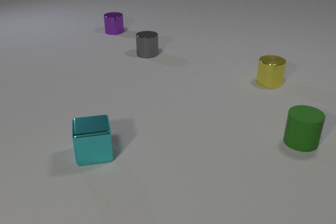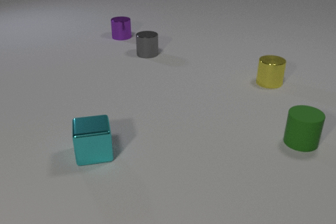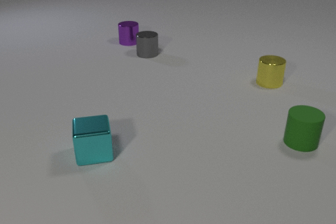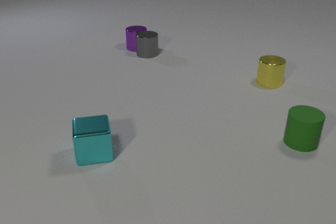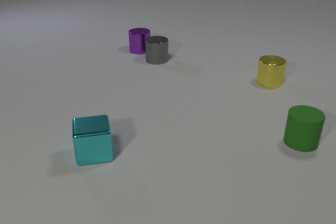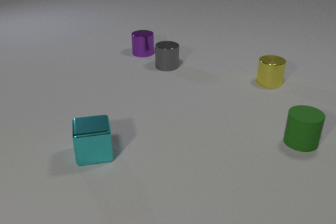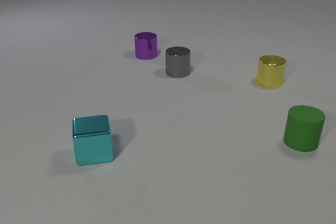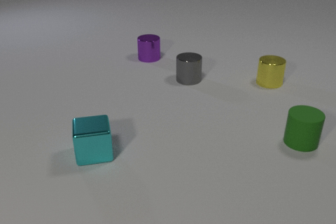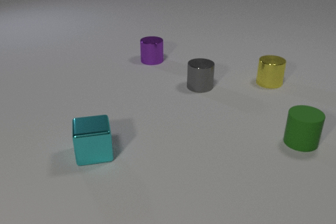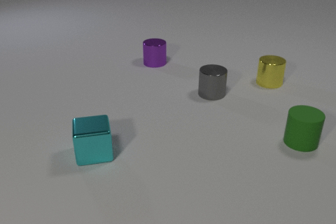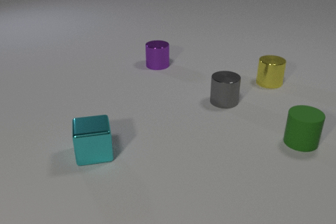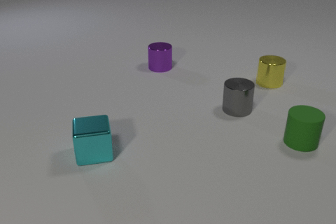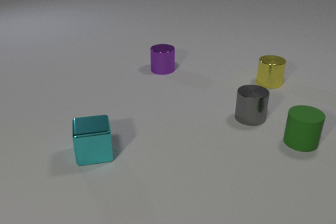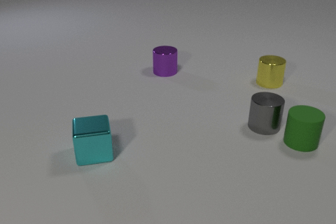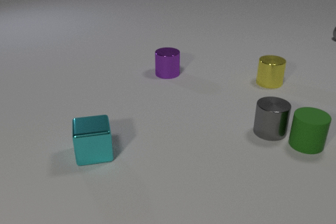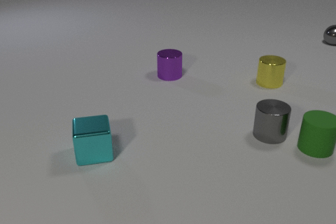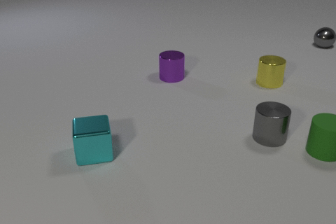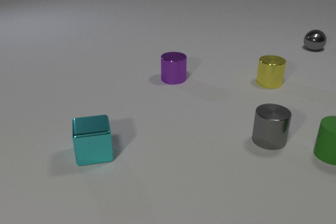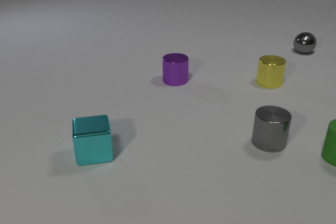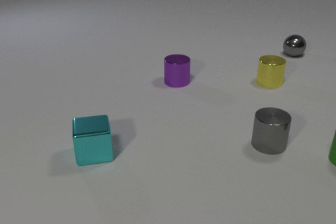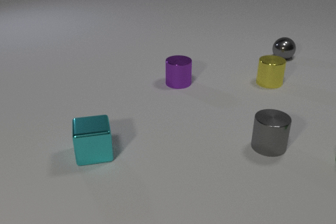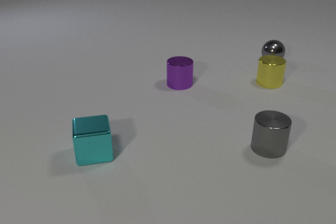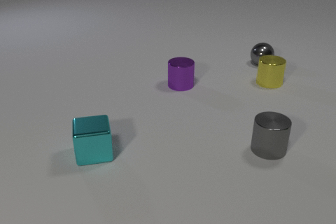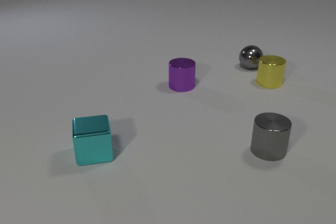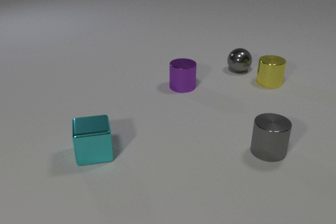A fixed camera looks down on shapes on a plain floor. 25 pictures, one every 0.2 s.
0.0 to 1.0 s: The purple metal cylinder slides toward the camera and to the right. The gray metal cylinder slides toward the camera and to the right. The purple metal cylinder and the gray metal cylinder collide.
1.0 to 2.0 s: The purple metal cylinder slides toward the camera and to the right. The gray metal cylinder slides toward the camera and to the right.
2.0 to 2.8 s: The purple metal cylinder slides toward the camera and to the right. The gray metal cylinder slides toward the camera and to the right. The gray metal sphere comes in at the right edge. The gray metal cylinder and the green rubber cylinder collide.
2.8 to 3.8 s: The purple metal cylinder slides toward the camera and to the right. The gray metal cylinder slides toward the camera. The gray metal sphere rolls toward the camera and to the left. The green rubber cylinder slides to the right.
3.8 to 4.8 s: The purple metal cylinder slides toward the camera and to the right. The gray metal cylinder slides toward the camera. The gray metal sphere rolls toward the camera and to the left. The green rubber cylinder leaves at the right edge.
How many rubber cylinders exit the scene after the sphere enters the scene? 1.
Are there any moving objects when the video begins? yes.
Are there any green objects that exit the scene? yes.
